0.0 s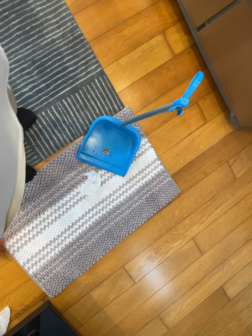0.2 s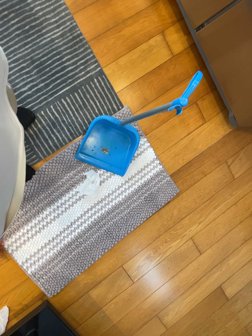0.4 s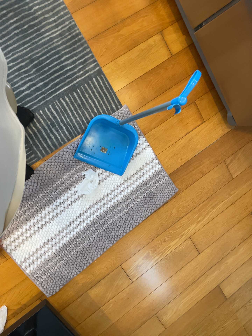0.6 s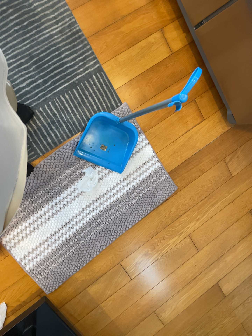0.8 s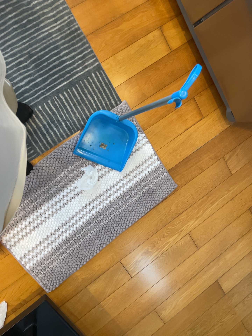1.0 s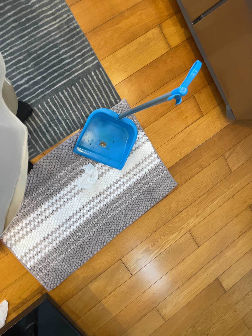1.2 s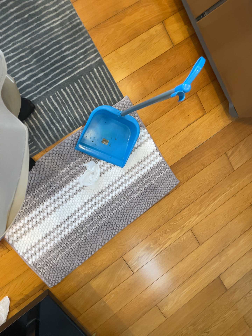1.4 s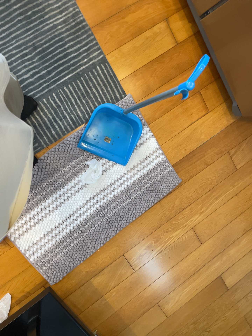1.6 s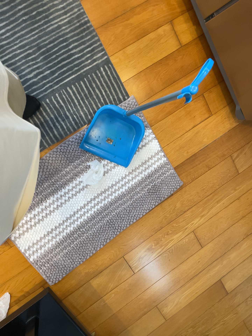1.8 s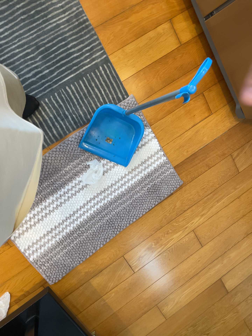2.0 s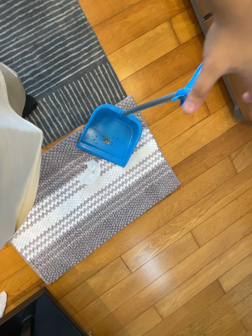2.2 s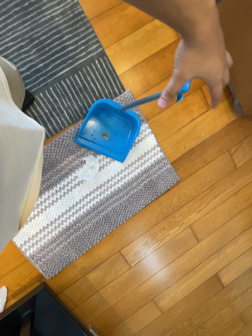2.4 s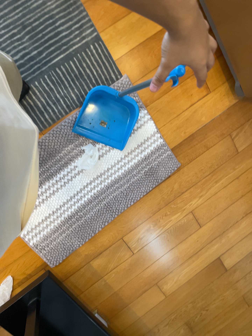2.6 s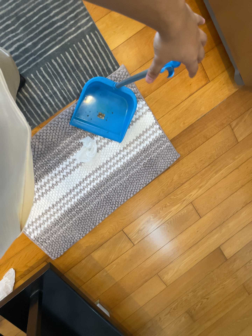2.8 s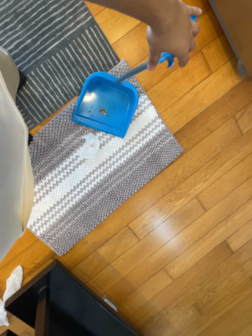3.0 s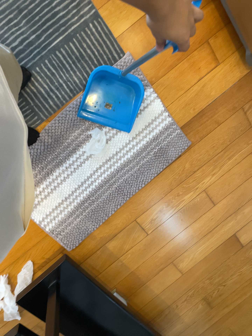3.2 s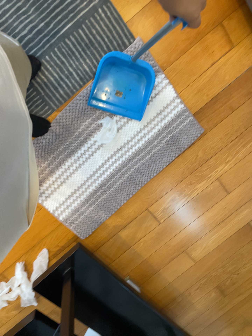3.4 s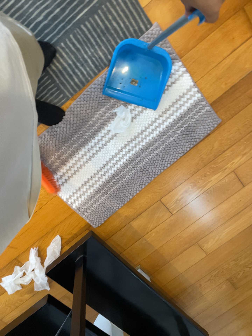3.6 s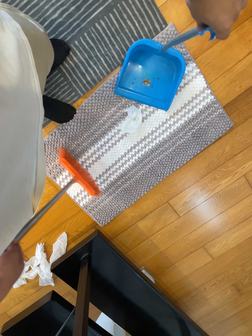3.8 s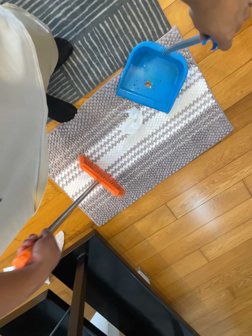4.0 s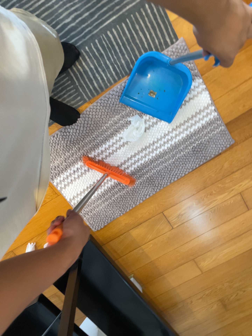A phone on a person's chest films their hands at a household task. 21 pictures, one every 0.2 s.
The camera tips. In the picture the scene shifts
upward.
0.0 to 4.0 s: The camera pans to its left by about 10 degrees. It travels forward, about 8 cm, so what stands in front looms larger. Its aim tips toward the bottom of its view by about 15 degrees, and the scene shifts upward.
The film runs forward here.
